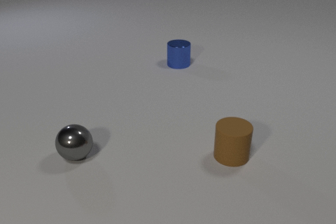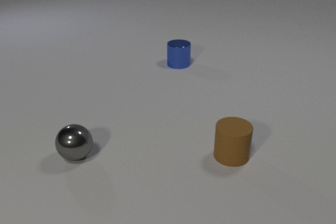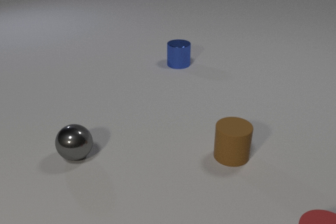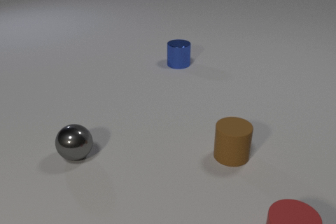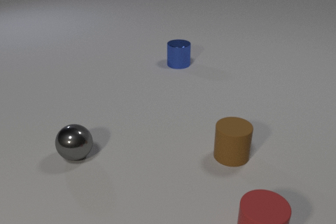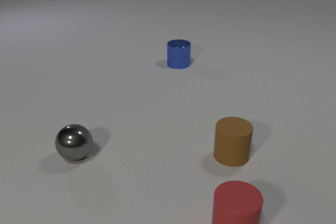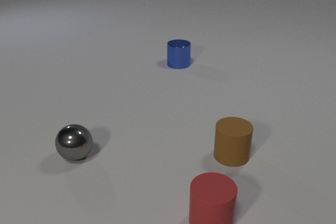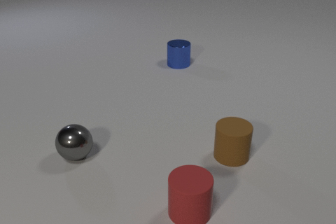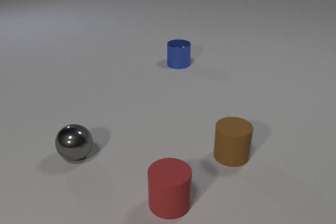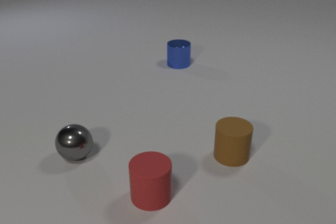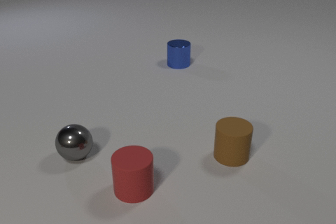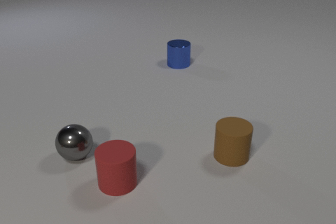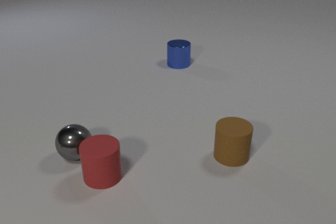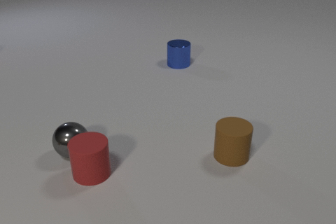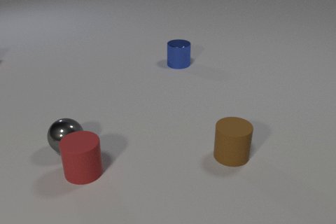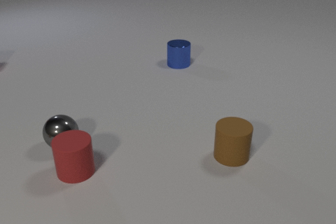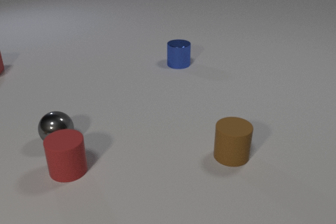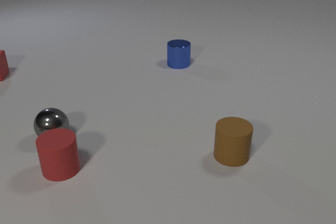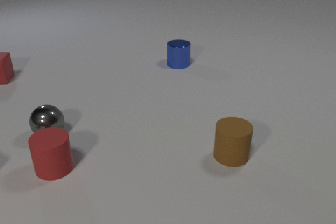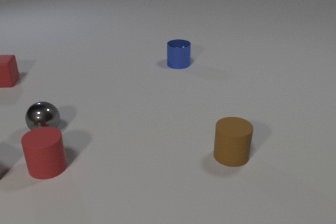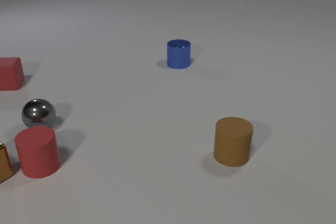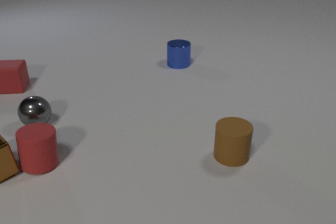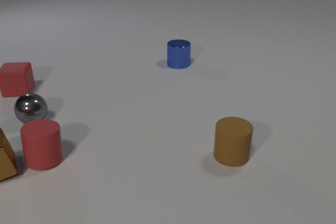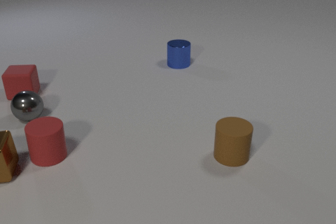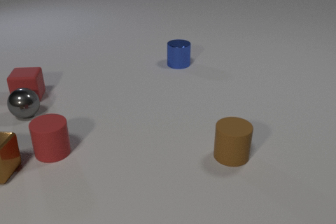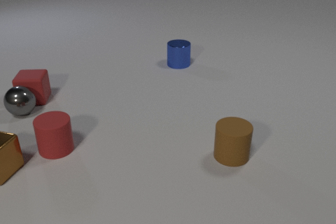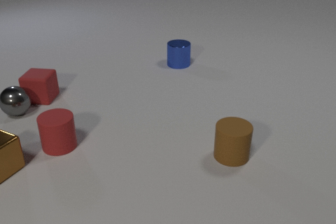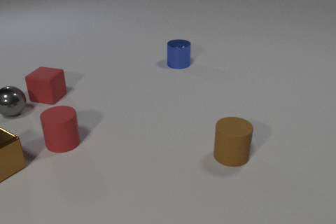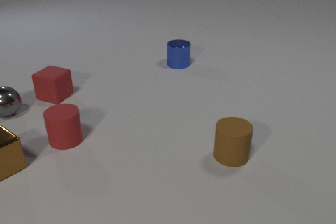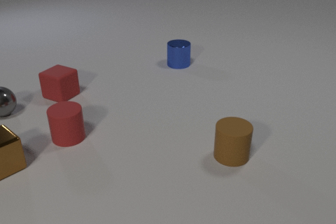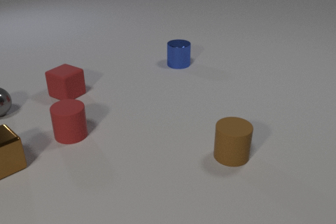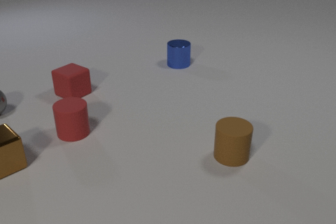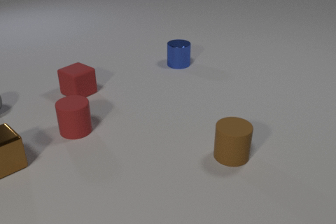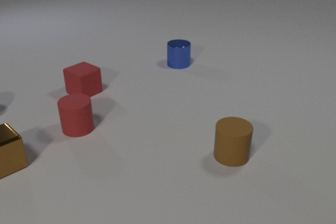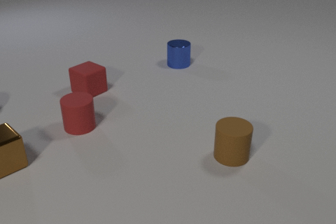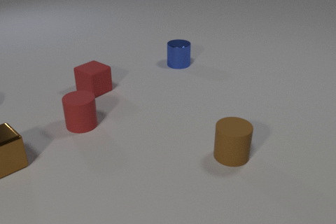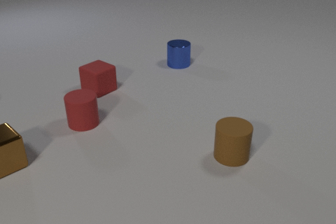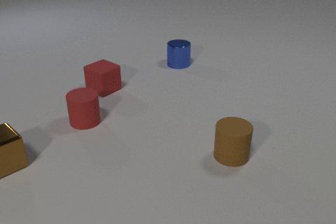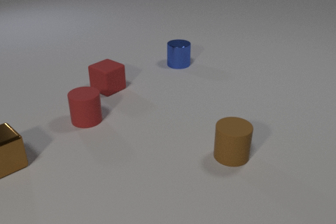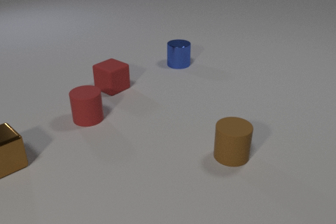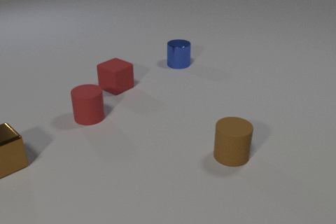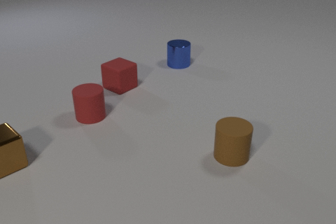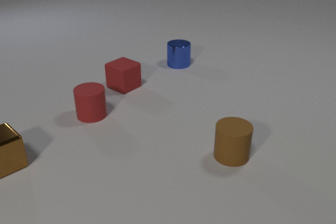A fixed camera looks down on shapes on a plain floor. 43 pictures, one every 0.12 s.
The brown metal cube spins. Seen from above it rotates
clockwise.
The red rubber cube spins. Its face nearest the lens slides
to the left.
0.00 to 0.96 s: The red rubber cylinder comes in at the bottom edge, slides to the left.
0.96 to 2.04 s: The red rubber cylinder slides to the left and away from the camera. The gray metal sphere rolls away from the camera and to the left. The red rubber cube comes in at the left edge, slides toward the camera and to the right. The red rubber cylinder and the gray metal sphere collide.
2.04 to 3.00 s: The red rubber cylinder slides away from the camera. The gray metal sphere rolls away from the camera and to the left. The brown metal cube comes in at the left edge, slides to the right, spins clockwise seen from above by about 75 degrees, its near face sliding to the left. The red rubber cube slides toward the camera and to the right. The red rubber cylinder and the brown metal cube collide. The gray metal sphere and the red rubber cube collide.
3.00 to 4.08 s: The red rubber cylinder slides away from the camera and to the right. The gray metal sphere rolls to the left, leaves at the left edge. The brown metal cube spins clockwise seen from above by about 30 degrees, its near face sliding to the left. The red rubber cube slides to the right, spins so that its near face slides to the left, clockwise seen from above.
4.08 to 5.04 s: The red rubber cylinder slides away from the camera and to the right. The red rubber cube slides to the right.
How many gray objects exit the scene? 1.
How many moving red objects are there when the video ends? 2.
What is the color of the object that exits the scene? gray.
